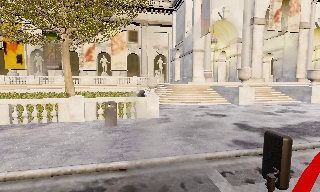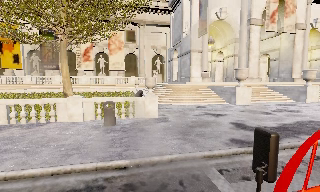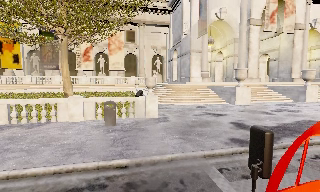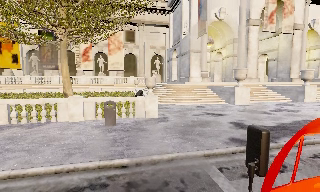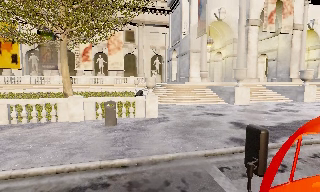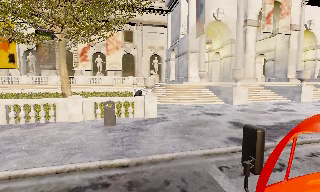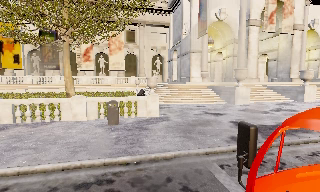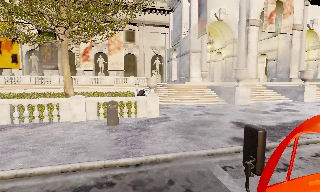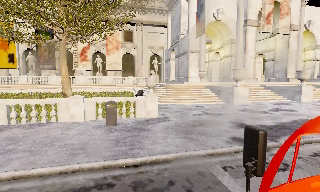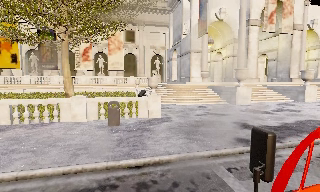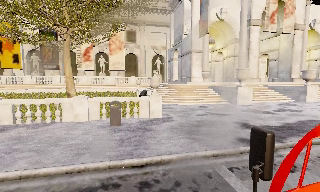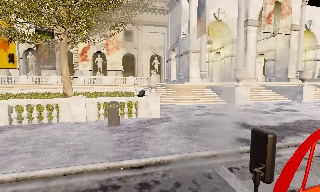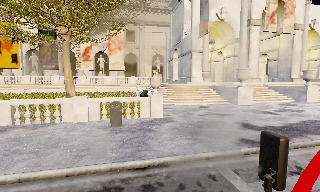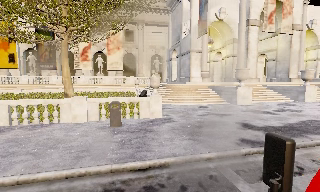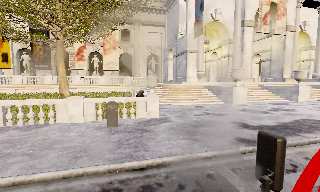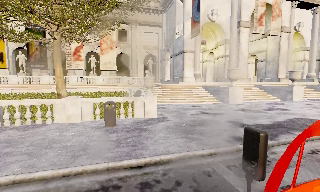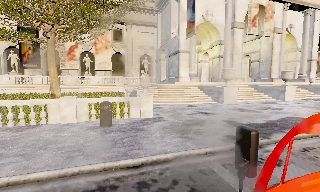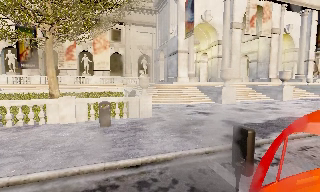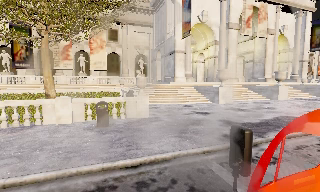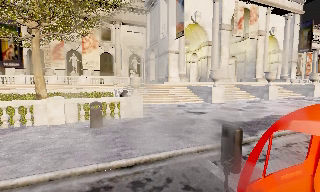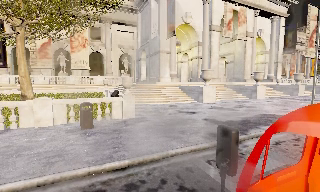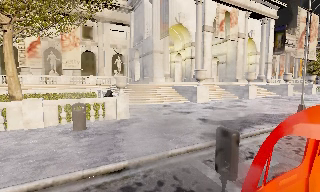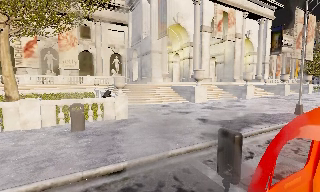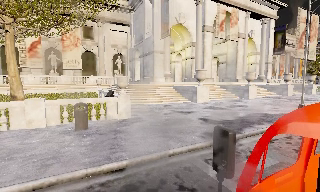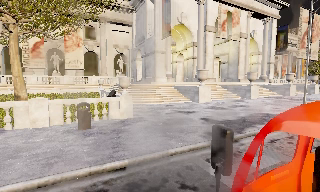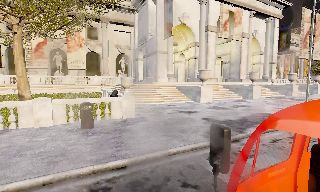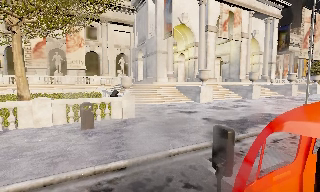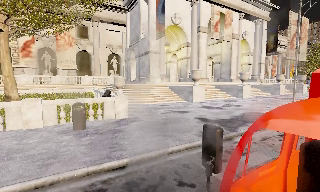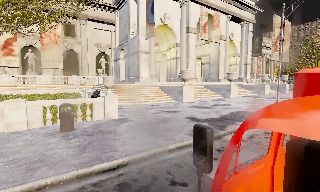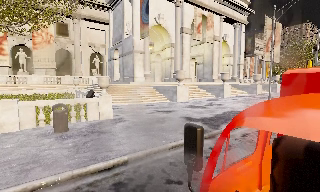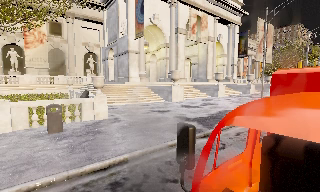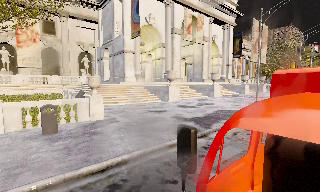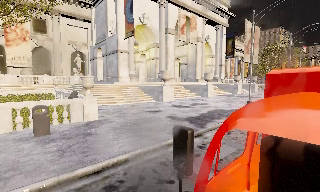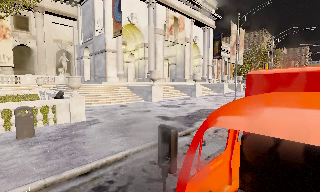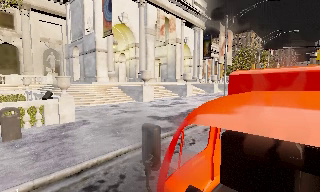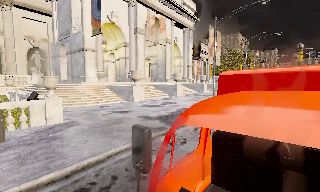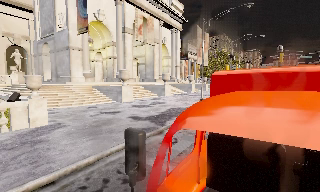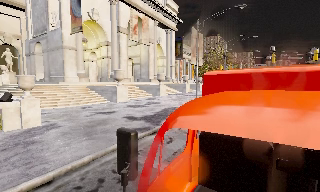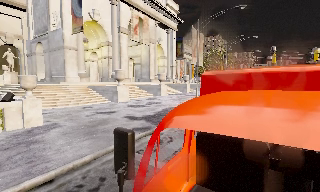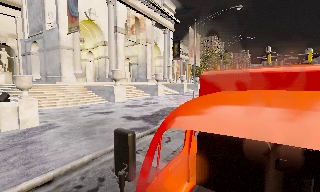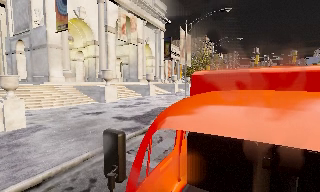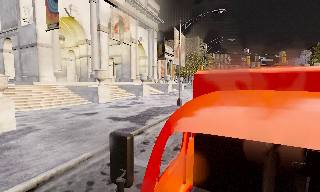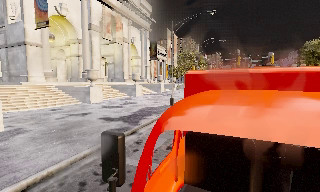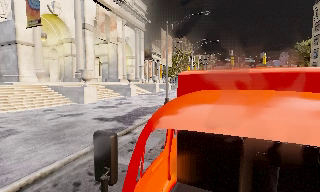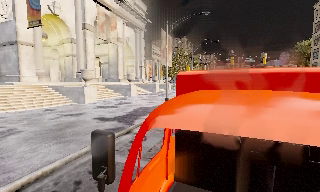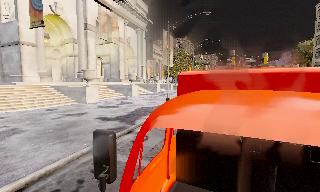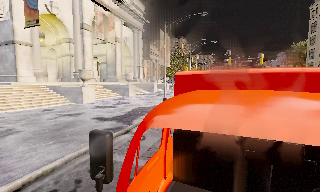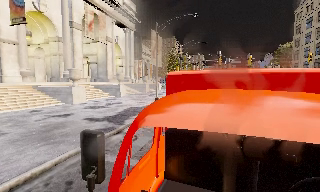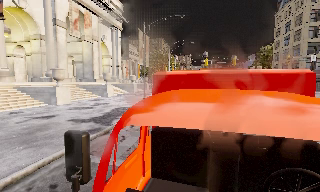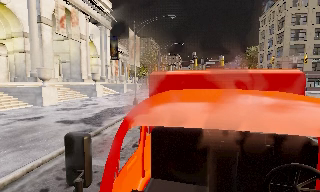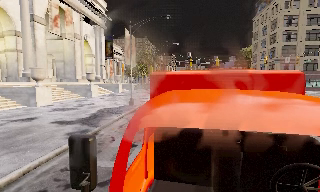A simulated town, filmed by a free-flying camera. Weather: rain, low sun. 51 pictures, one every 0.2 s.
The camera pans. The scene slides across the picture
to the left.
The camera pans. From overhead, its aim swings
clockwise.
0.0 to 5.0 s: The scene slides to the left, as the camera pans about 15 degrees to its right. It travels to its left, about 1 m.
5.0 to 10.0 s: The camera pans to its right, which is clockwise from overhead, by about 55 degrees. It travels to its left and backward, about 1 m.
The film runs forward here.
